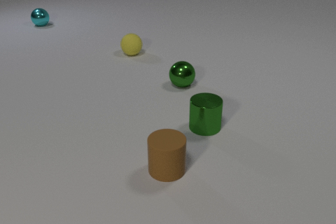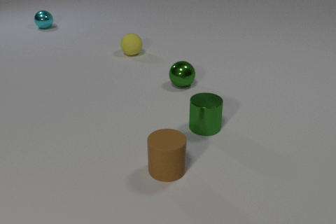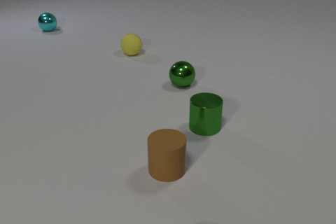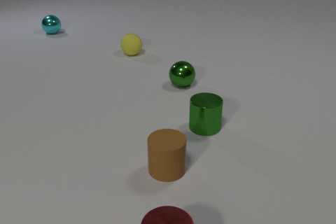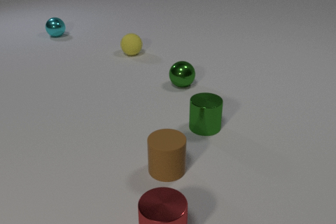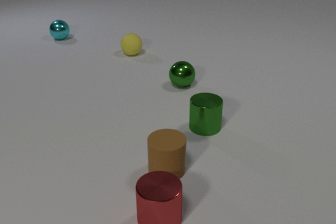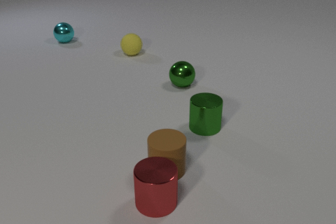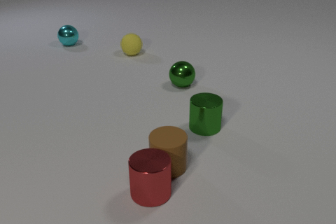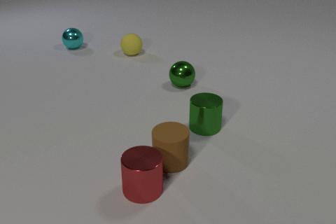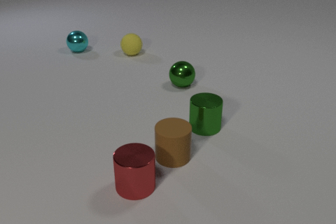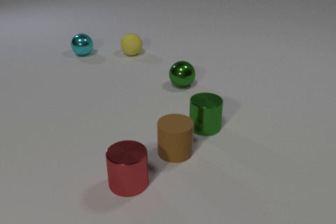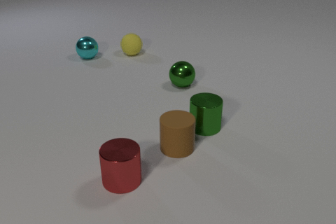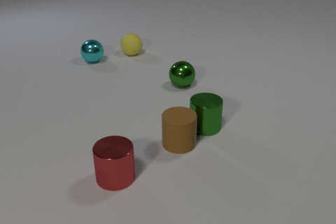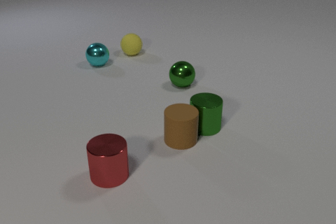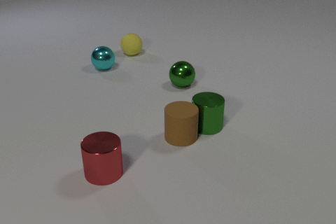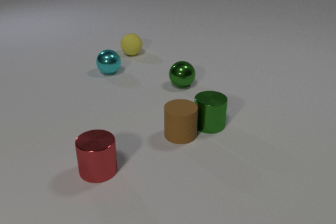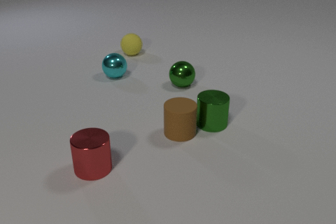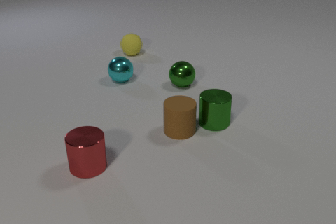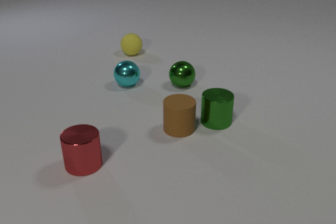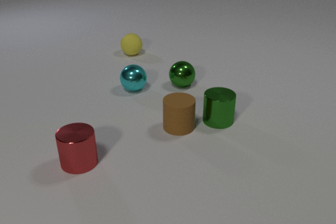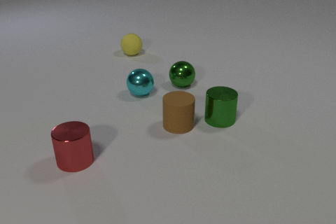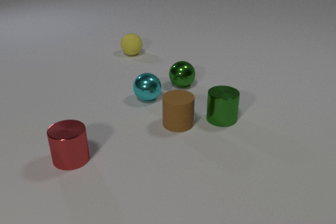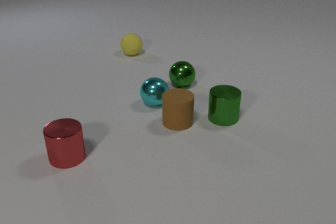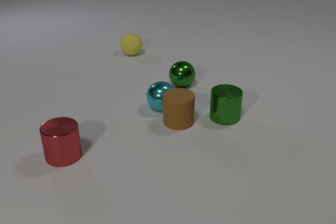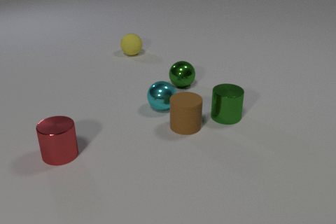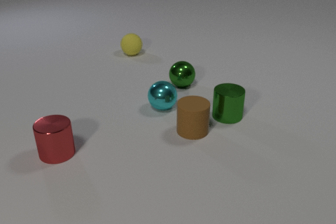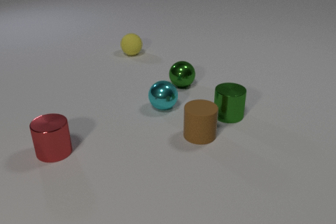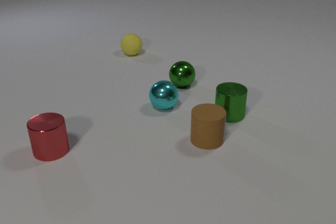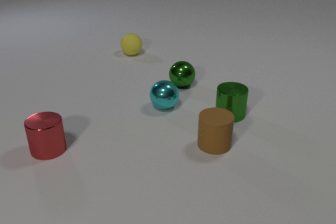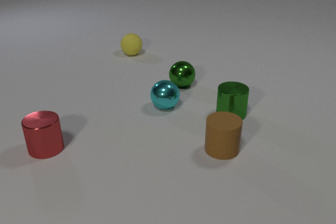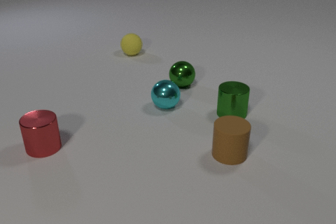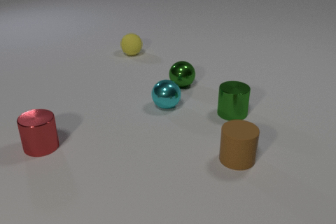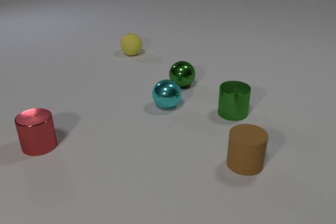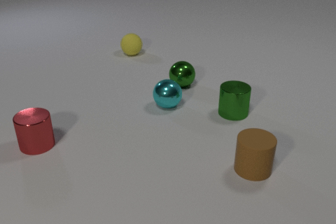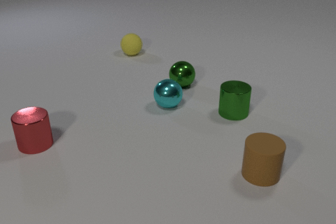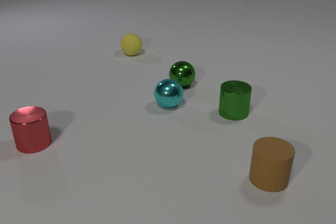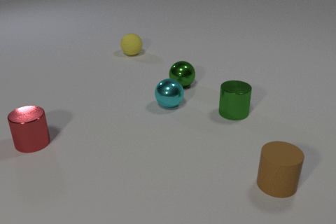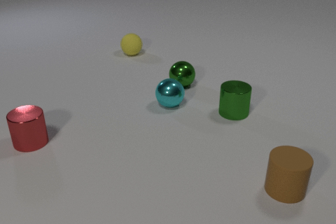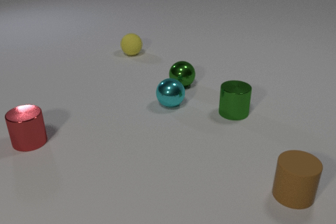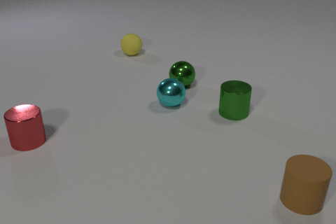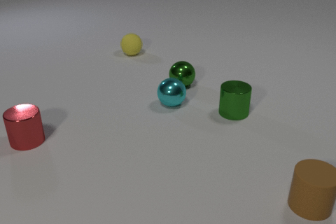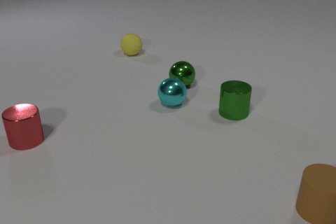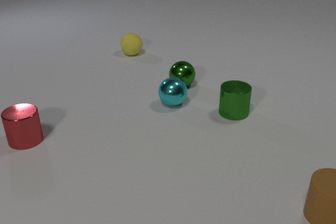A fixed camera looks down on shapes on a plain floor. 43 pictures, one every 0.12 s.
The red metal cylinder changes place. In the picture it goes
away from the camera.
The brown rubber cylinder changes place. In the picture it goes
to the right.
0.00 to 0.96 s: The red metal cylinder comes in at the bottom edge, slides away from the camera. The cyan metal sphere rolls toward the camera. The brown rubber cylinder slides away from the camera. The red metal cylinder and the brown rubber cylinder collide.
0.96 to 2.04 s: The red metal cylinder slides to the left and away from the camera. The cyan metal sphere rolls toward the camera and to the right. The green metal cylinder slides away from the camera and to the right. The brown rubber cylinder slides away from the camera. The green metal cylinder and the brown rubber cylinder collide.
2.04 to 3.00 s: The red metal cylinder slides away from the camera and to the left. The cyan metal sphere rolls toward the camera and to the right. The green metal cylinder slides away from the camera and to the right. The brown rubber cylinder slides to the right. The cyan metal sphere and the brown rubber cylinder collide.
3.00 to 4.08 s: The red metal cylinder slides away from the camera and to the left. The green metal cylinder slides away from the camera. The brown rubber cylinder slides to the right and toward the camera.
4.08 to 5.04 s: The red metal cylinder slides away from the camera and to the left. The brown rubber cylinder slides to the right and toward the camera.
What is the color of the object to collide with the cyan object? brown.
Are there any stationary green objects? yes.
How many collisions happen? 3.
